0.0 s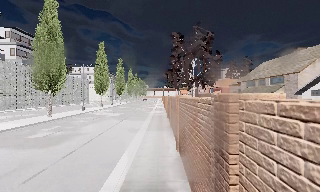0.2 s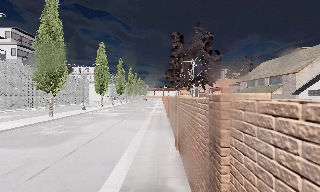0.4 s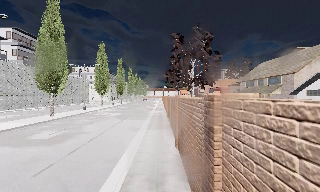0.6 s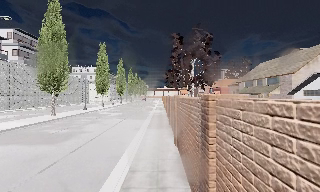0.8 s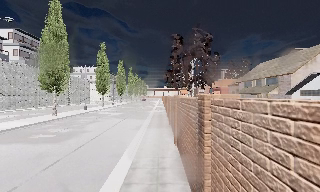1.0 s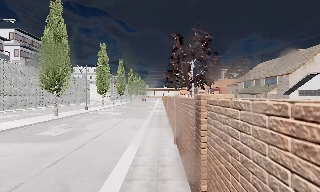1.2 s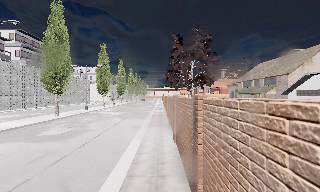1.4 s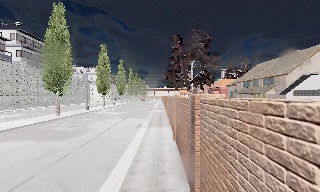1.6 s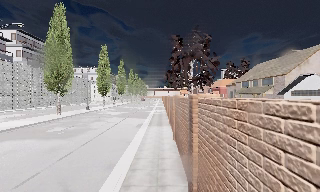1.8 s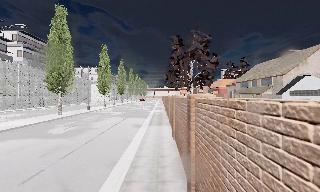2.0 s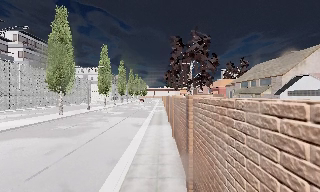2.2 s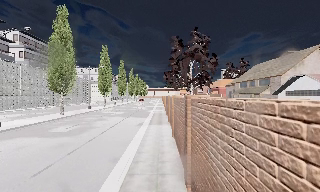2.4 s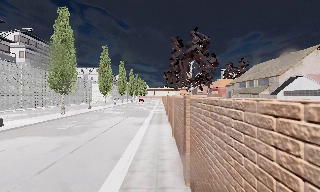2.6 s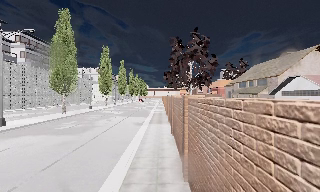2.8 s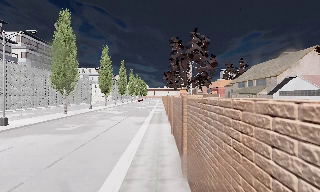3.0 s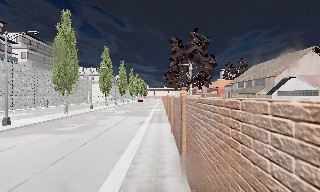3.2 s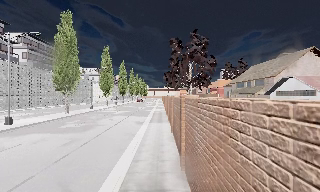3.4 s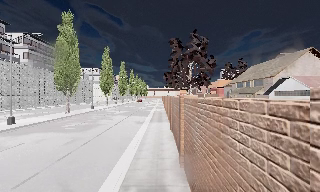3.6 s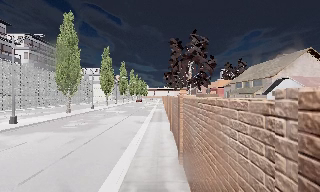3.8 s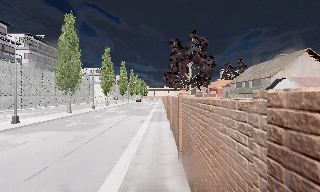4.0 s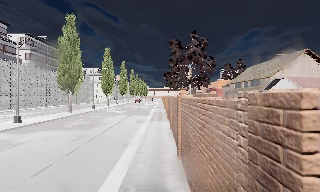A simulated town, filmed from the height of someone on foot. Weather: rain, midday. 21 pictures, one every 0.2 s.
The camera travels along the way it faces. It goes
backward.
0.0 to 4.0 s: The camera travels backward, about 4.5 m, so what stands in front gets smaller.
The film runs backward here.
